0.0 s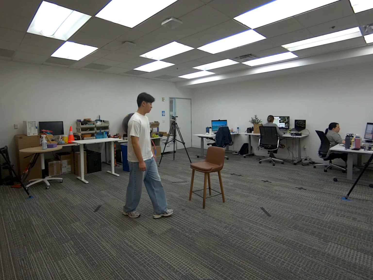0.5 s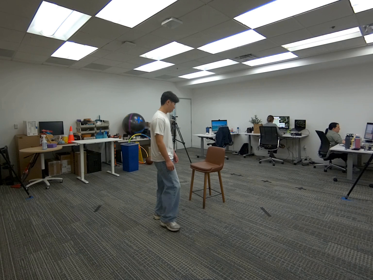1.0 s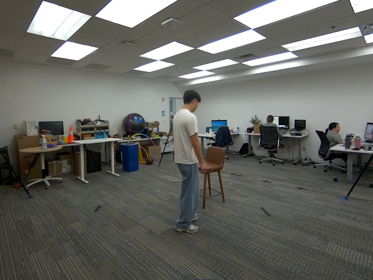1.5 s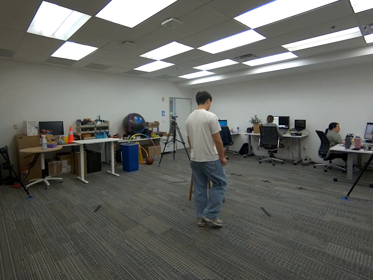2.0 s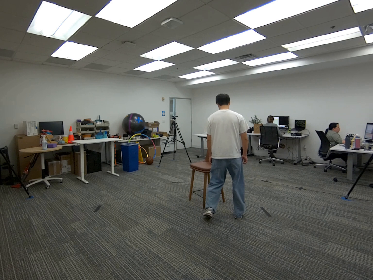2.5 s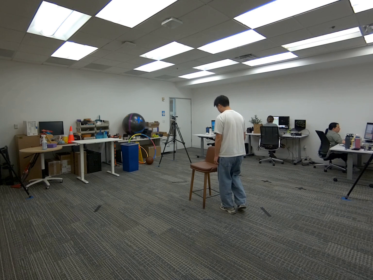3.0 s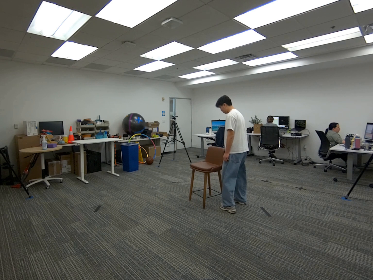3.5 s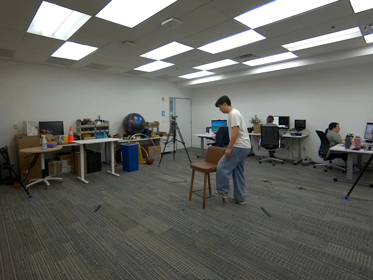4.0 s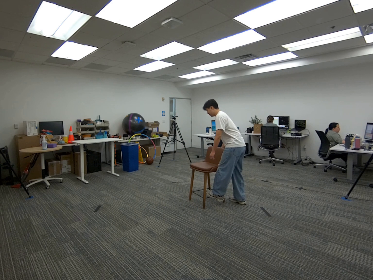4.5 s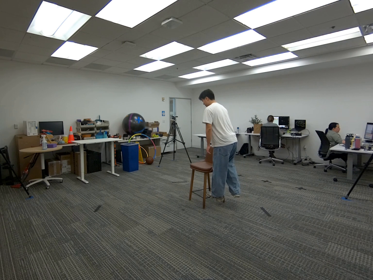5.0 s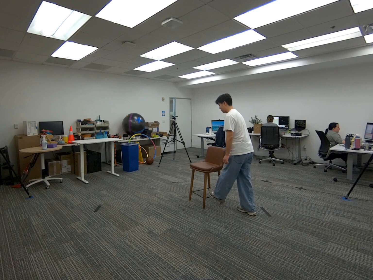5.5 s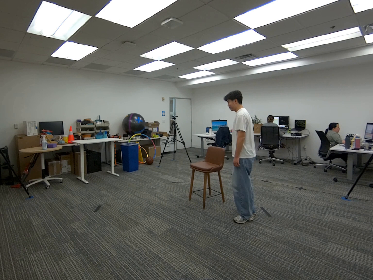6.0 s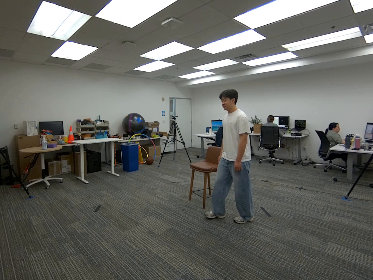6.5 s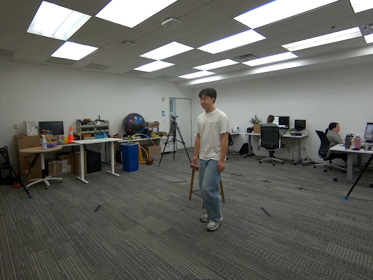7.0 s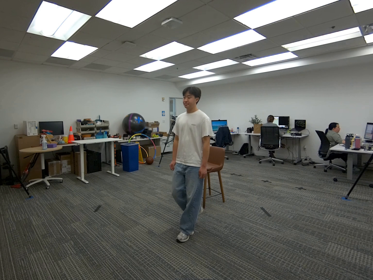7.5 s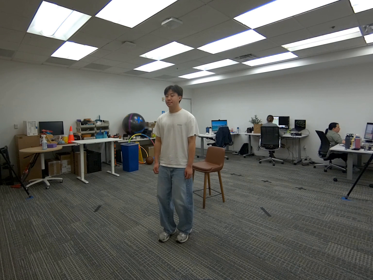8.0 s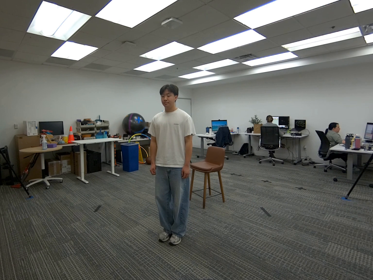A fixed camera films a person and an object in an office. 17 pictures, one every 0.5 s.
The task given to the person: Walk over to the tall bar stool and step on the tall bar stool using your left foot. Step off the tall bar stool.
